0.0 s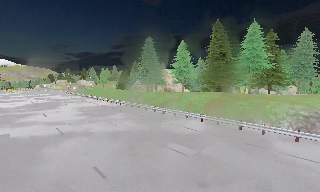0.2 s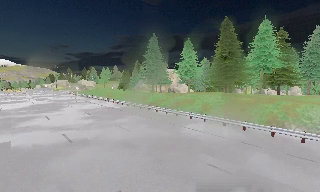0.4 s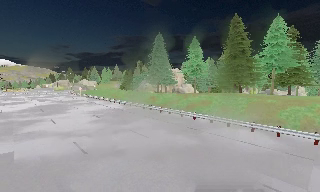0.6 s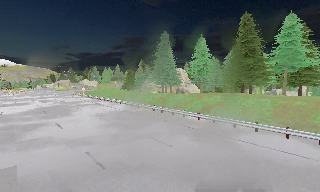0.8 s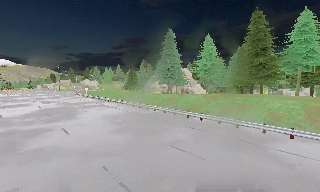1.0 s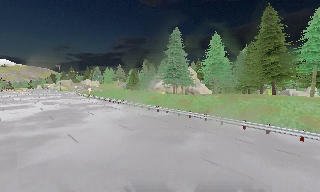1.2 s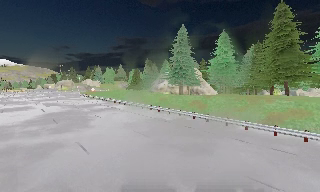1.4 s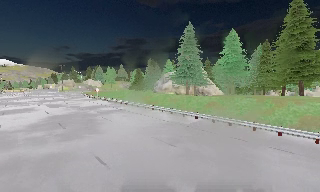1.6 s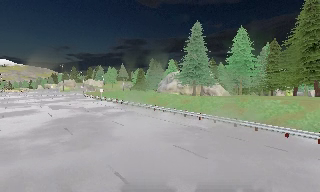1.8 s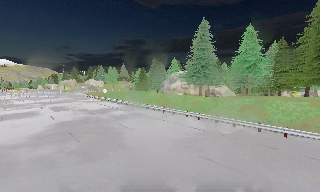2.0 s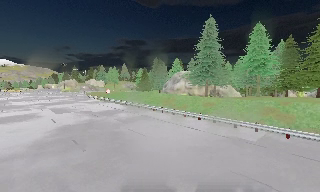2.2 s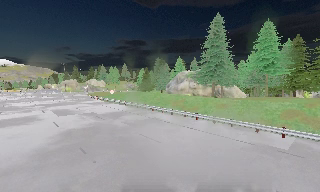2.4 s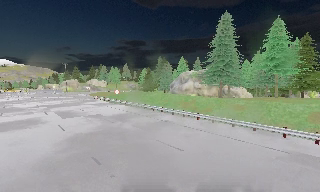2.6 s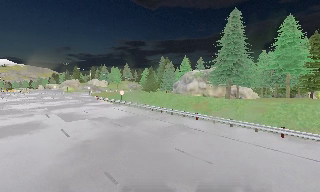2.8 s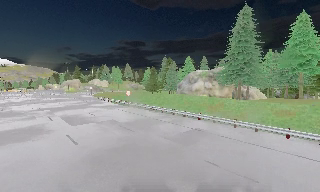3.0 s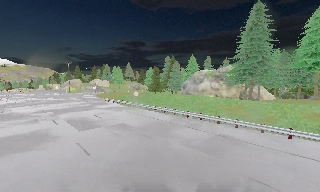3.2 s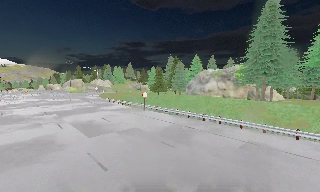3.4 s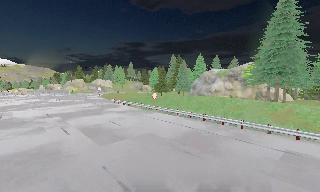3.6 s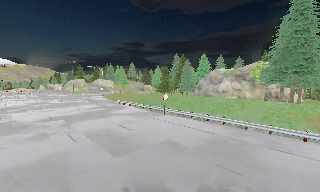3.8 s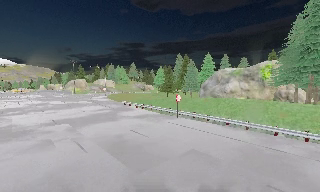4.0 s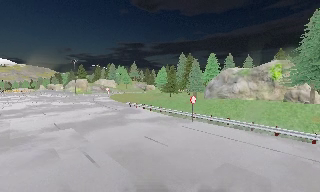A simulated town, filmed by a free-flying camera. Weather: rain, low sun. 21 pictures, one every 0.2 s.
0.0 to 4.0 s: The camera travels forward and to its left, about 35 m, so what stands in front looms larger.
The film runs forward here.
